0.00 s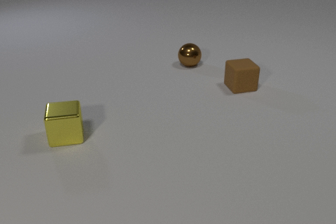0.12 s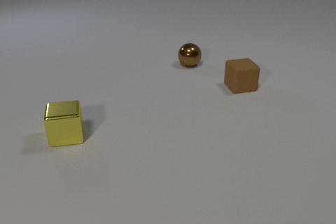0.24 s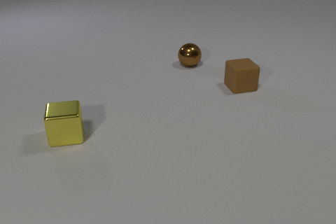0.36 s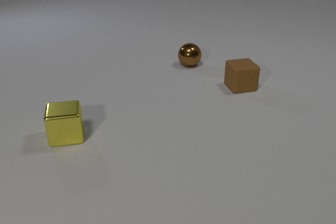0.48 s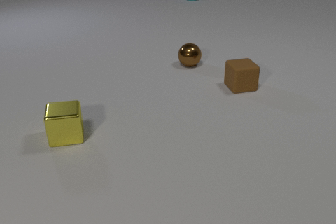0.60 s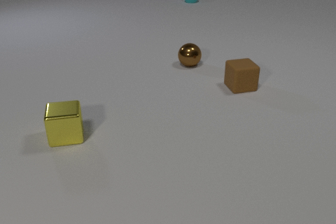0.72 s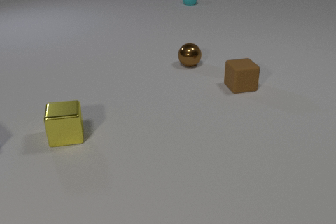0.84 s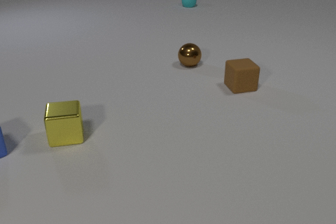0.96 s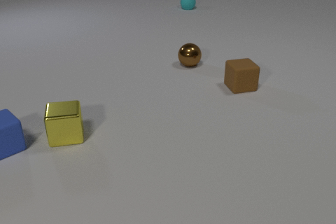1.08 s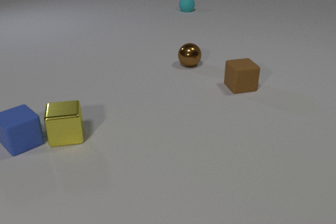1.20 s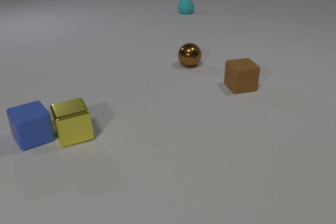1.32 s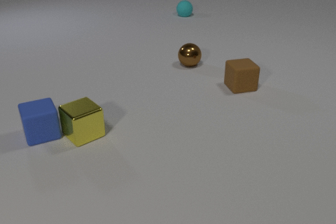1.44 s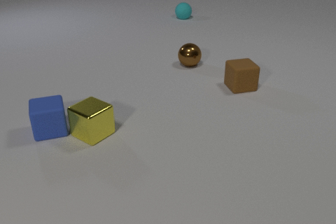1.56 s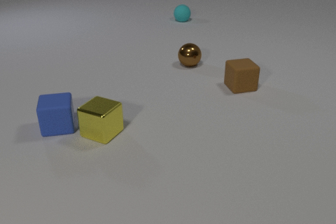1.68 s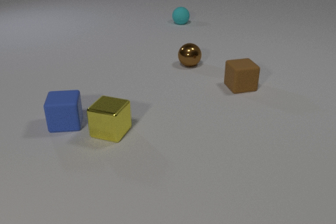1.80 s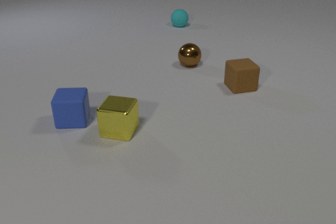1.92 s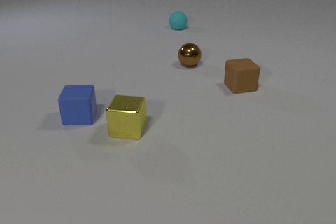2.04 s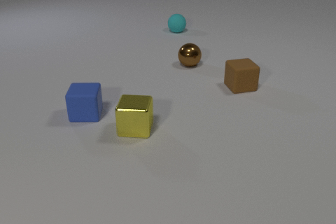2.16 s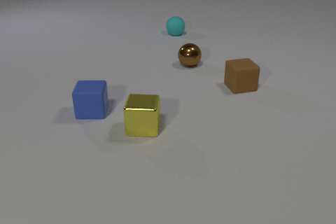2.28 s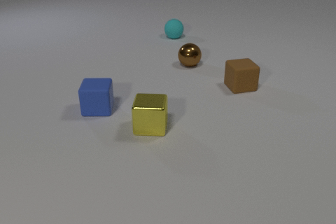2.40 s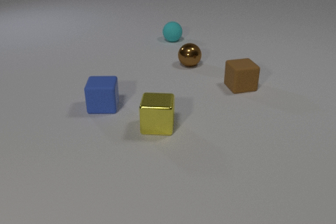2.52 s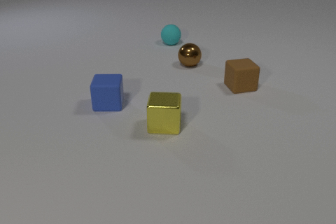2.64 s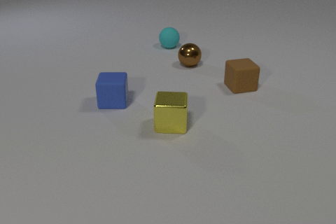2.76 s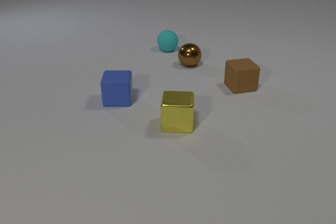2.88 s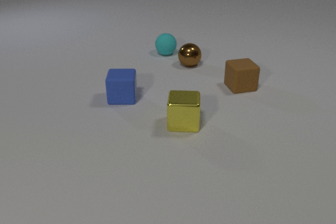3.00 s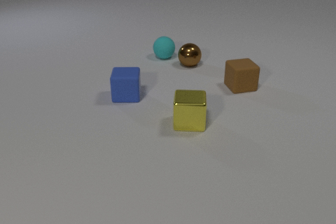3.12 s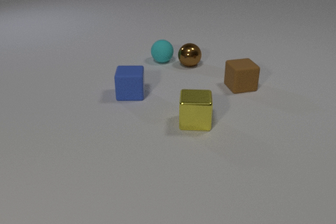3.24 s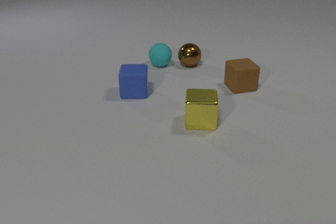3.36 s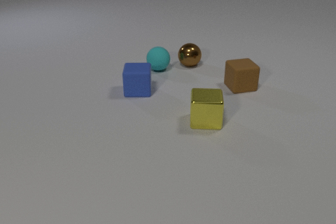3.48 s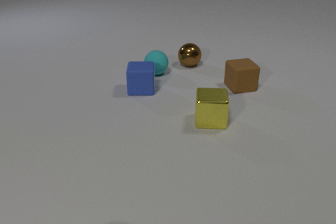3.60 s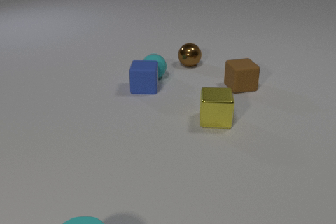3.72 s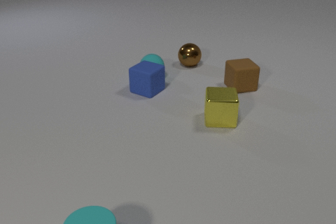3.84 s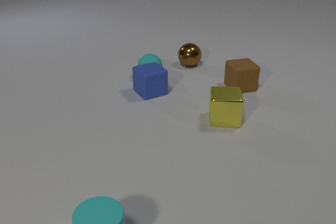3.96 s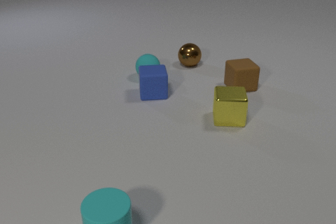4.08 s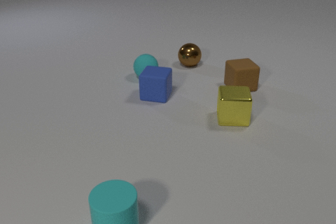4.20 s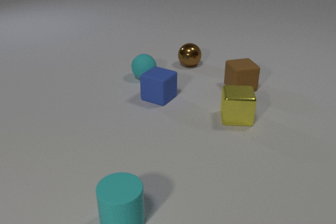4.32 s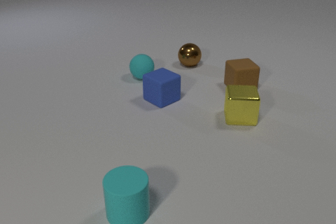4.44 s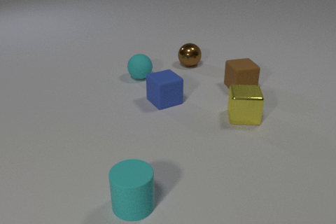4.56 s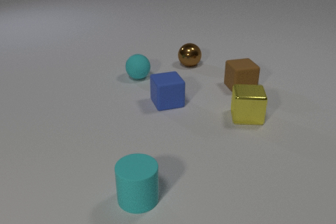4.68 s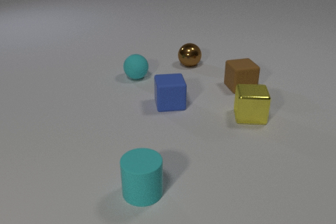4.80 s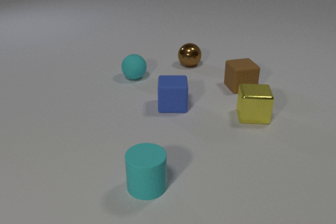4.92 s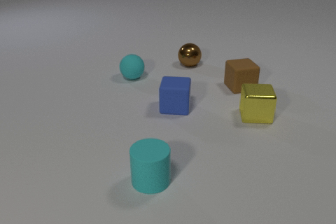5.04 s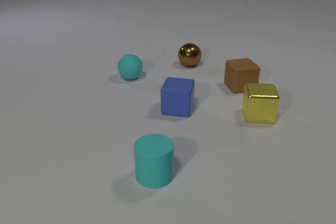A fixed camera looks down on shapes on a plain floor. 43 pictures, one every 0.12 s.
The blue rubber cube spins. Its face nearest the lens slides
to the left.
The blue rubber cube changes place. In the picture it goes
to the right.
0.00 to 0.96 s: The blue rubber cube comes in at the left edge, slides to the right. The cyan rubber sphere comes in at the top edge, rolls toward the camera.
0.96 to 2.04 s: The blue rubber cube slides to the right and away from the camera, spins clockwise seen from above by about 45 degrees, its near face sliding to the left. The yellow metal cube slides to the right, spins counterclockwise seen from above by about 75 degrees, its near face sliding to the right. The cyan rubber sphere rolls toward the camera. The blue rubber cube and the yellow metal cube collide.
2.04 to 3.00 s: The blue rubber cube slides to the right and away from the camera. The yellow metal cube slides to the right. The cyan rubber sphere rolls toward the camera.
3.00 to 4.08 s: The blue rubber cube slides to the right, spins clockwise seen from above by about 105 degrees, its near face sliding to the left. The yellow metal cube slides to the right. The cyan rubber sphere rolls toward the camera. The cyan rubber cylinder comes in at the bottom edge, slides away from the camera and to the right. The blue rubber cube and the cyan rubber sphere collide.
4.08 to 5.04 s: The blue rubber cube slides toward the camera and to the right, spins so that its near face slides to the left, clockwise seen from above. The yellow metal cube slides to the right and away from the camera. The cyan rubber sphere rolls to the left. The cyan rubber cylinder slides away from the camera and to the right.
How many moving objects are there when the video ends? 4.
What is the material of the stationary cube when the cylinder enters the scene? rubber.
Are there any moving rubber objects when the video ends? yes.
